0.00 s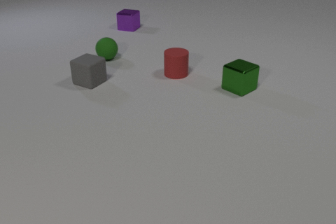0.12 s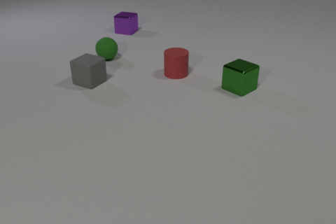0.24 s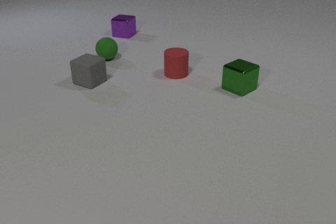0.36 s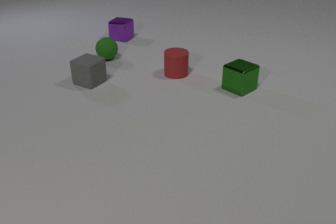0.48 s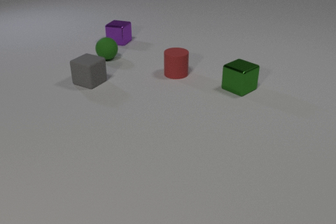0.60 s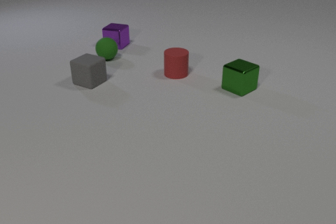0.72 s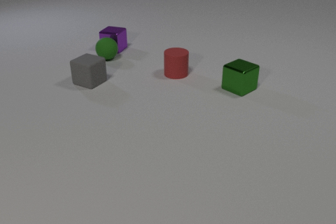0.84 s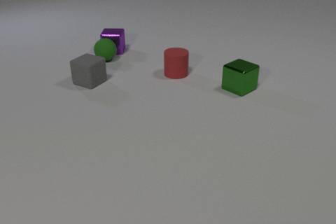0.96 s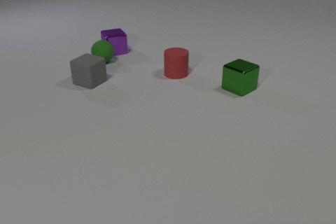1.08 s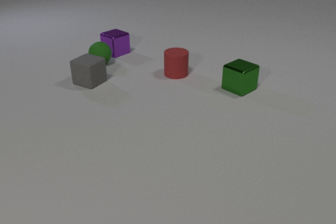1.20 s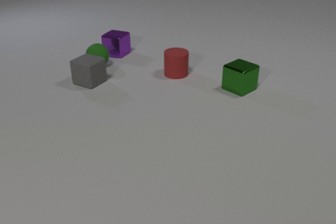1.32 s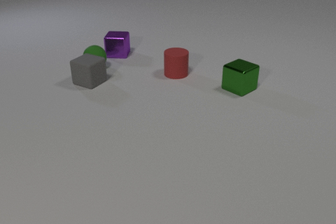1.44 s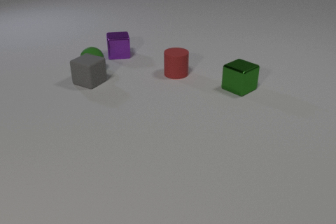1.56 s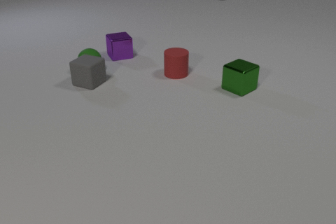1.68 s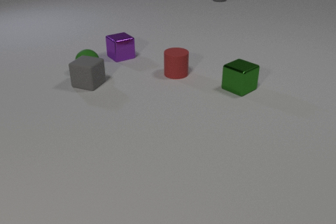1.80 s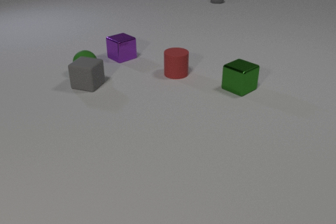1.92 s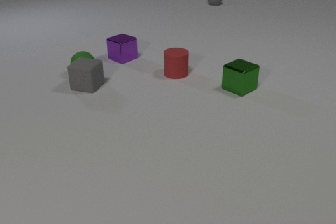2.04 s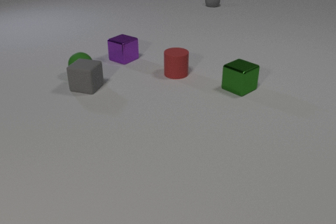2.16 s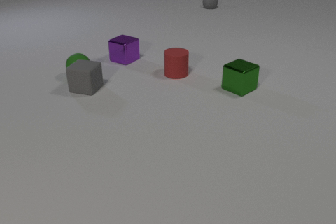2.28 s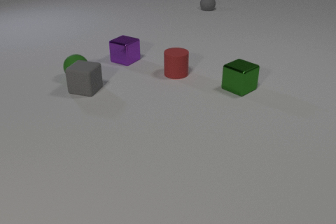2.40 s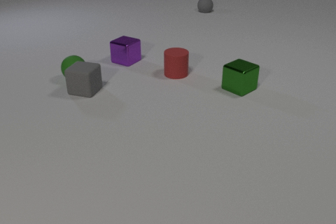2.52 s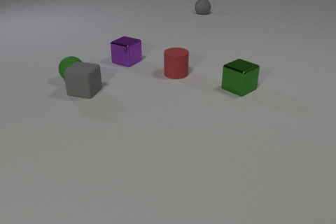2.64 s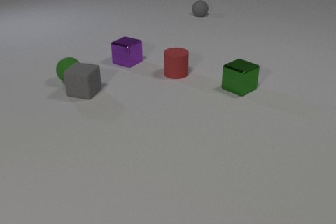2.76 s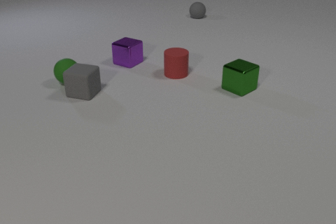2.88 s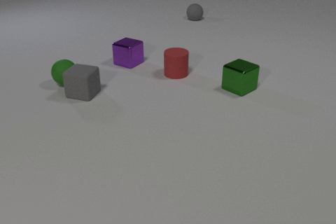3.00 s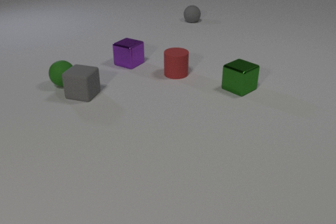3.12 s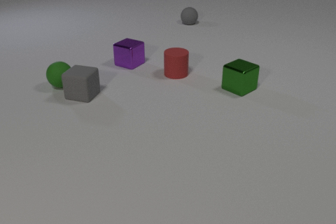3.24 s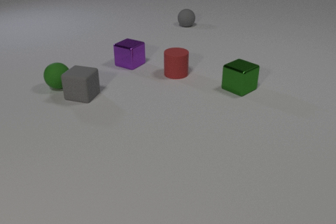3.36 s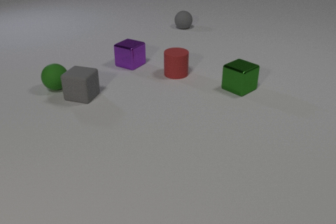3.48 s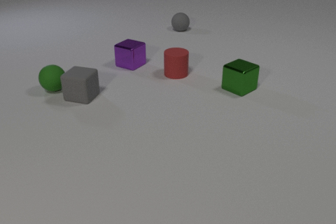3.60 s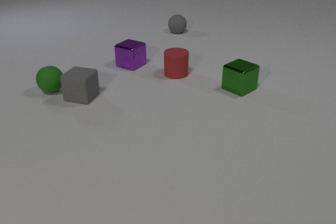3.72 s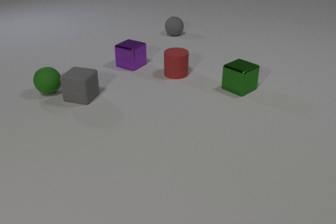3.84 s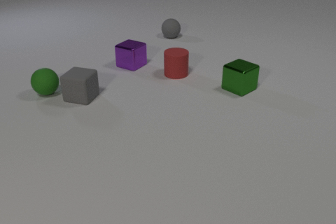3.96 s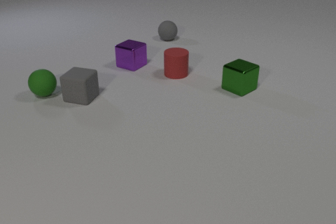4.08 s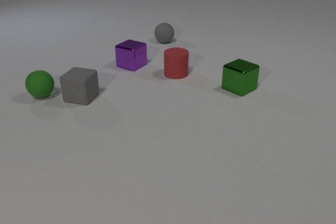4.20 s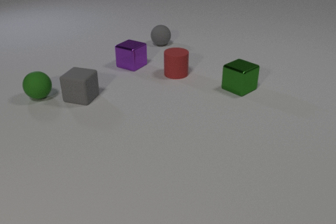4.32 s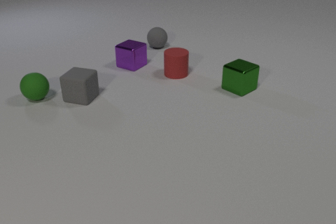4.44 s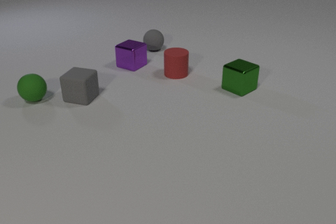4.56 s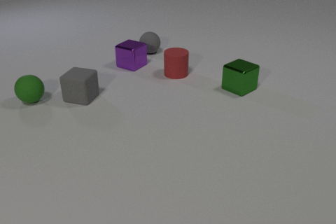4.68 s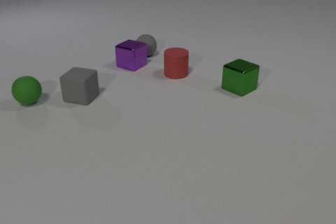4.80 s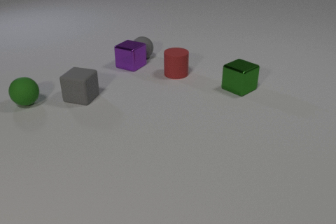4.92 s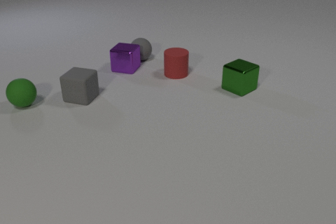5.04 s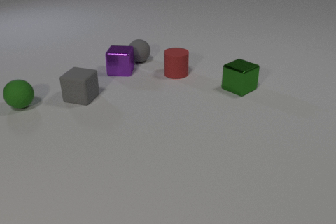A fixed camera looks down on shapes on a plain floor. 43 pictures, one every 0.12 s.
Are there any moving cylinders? no.
How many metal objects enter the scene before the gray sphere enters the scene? 0.
What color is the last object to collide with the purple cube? gray.
0.00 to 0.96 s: The purple metal cube slides toward the camera, spins counterclockwise seen from above by about 45 degrees, its near face sliding to the right. The green rubber sphere rolls toward the camera. The purple metal cube and the green rubber sphere collide.
0.96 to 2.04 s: The purple metal cube slides toward the camera and to the right, spins counterclockwise seen from above by about 120 degrees, its near face sliding to the right. The green rubber sphere rolls toward the camera and to the left. The gray rubber sphere comes in at the top edge, rolls toward the camera. The gray rubber cube slides toward the camera. The green rubber sphere and the gray rubber cube collide.
2.04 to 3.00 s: The purple metal cube slides toward the camera and to the right. The green rubber sphere rolls to the left and toward the camera. The gray rubber sphere rolls toward the camera. The gray rubber cube slides toward the camera.
3.00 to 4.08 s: The purple metal cube slides toward the camera. The green rubber sphere rolls to the left and toward the camera. The gray rubber sphere rolls toward the camera and to the left. The gray rubber cube slides toward the camera.
4.08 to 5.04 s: The purple metal cube slides toward the camera and to the left, spins counterclockwise seen from above by about 30 degrees, its near face sliding to the right. The green rubber sphere rolls to the left and toward the camera. The gray rubber sphere rolls toward the camera and to the left. The purple metal cube and the gray rubber sphere collide.
